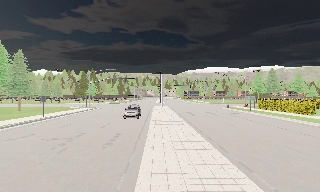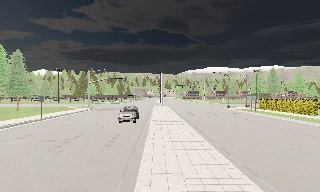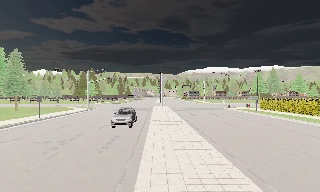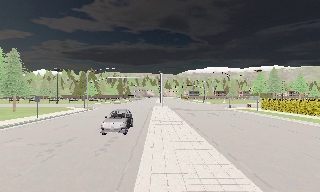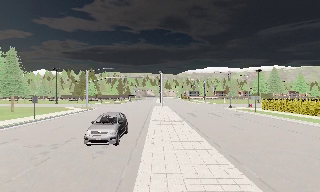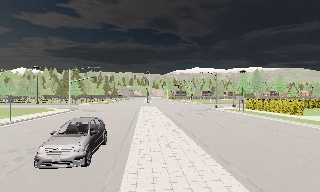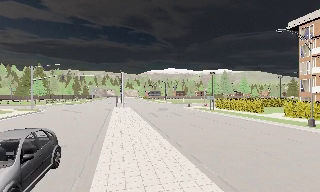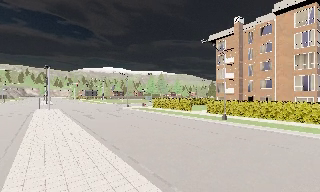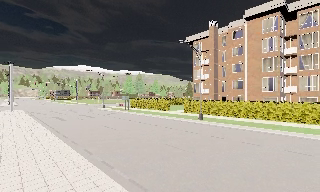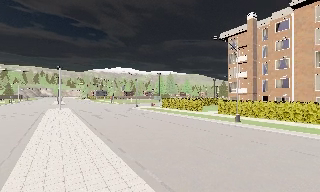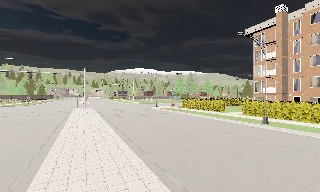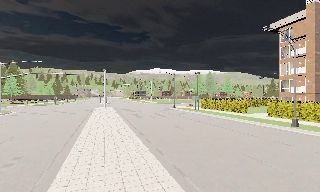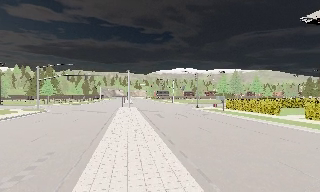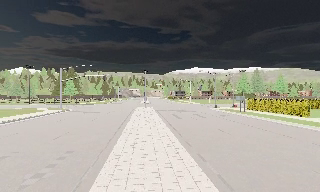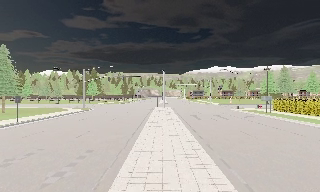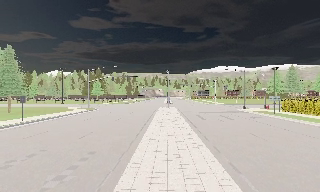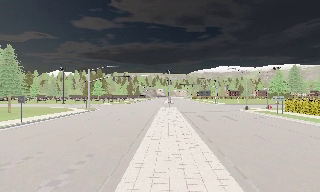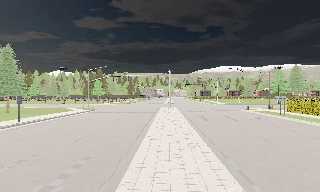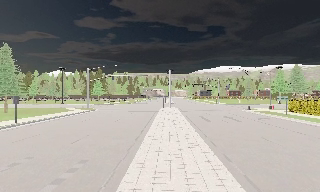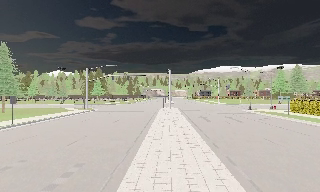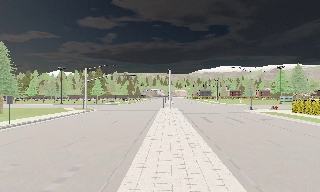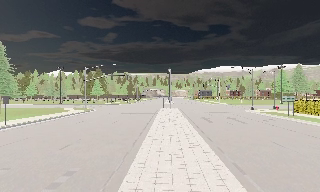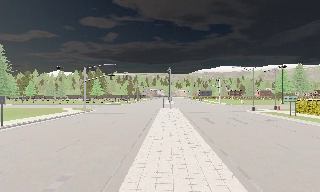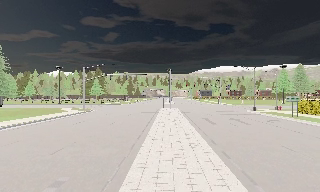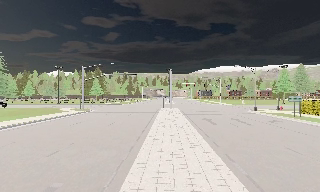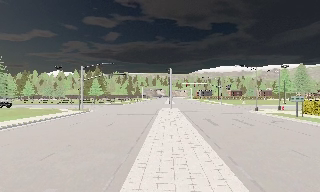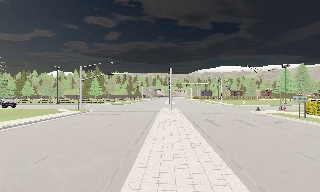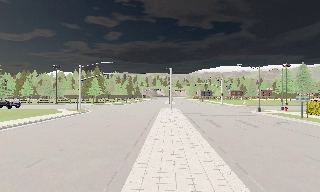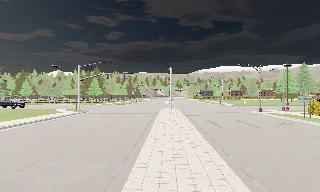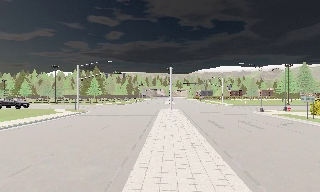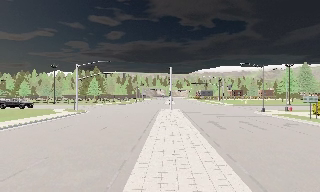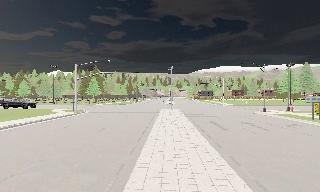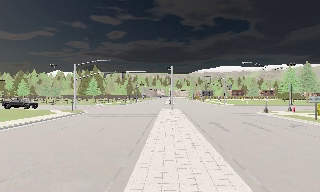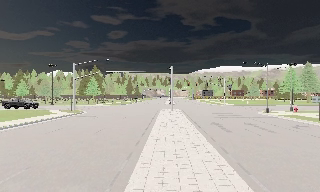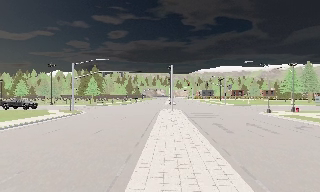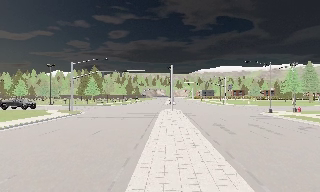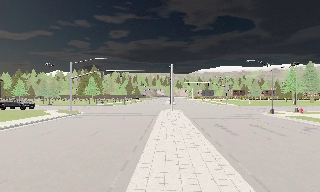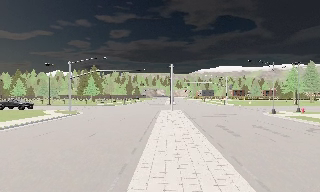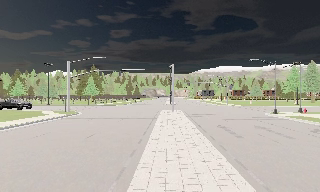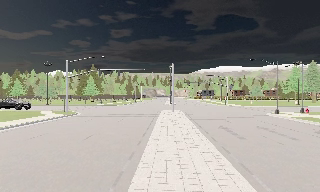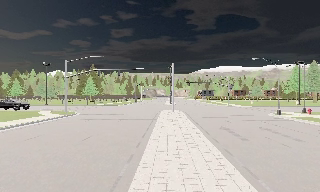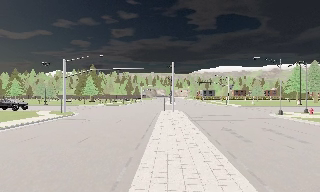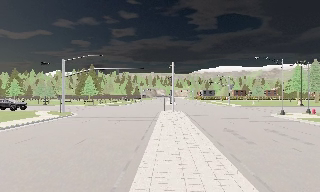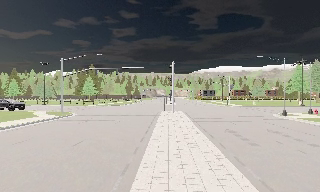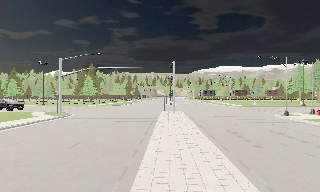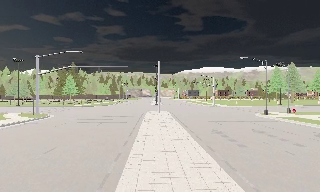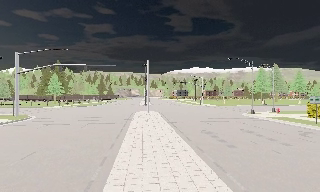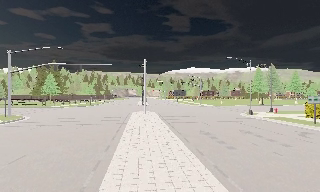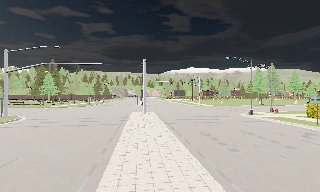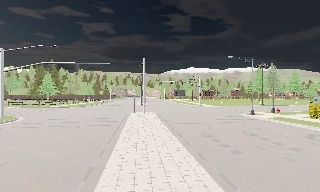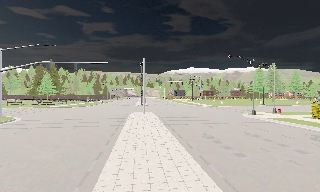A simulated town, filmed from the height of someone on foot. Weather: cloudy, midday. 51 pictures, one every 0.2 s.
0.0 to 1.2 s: The camera swings to its right by about 15 degrees, and the scene slides to the left. It travels forward, about 2 m, so what stands in front looms larger.
1.2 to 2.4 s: The camera travels forward, about 1.5 m, so what stands in front looms larger.
2.4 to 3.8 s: The camera pans to its left, which is counterclockwise from overhead, by about 15 degrees. It travels forward, about 2.5 m, so what stands in front looms larger.
3.8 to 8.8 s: The camera travels forward, about 8 m, so what stands in front looms larger.
8.8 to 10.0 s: The camera swings to its right by about 10 degrees, and the scene slides to the left. It travels forward, about 2 m, so what stands in front looms larger.
The film runs forward here.
